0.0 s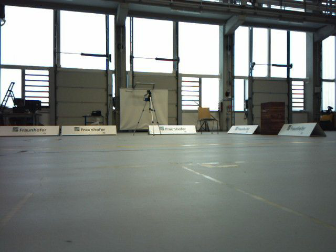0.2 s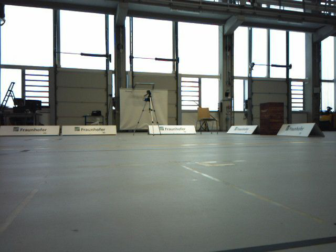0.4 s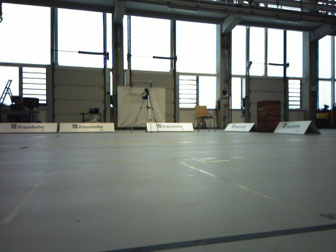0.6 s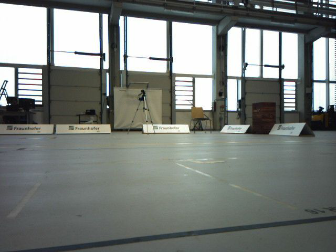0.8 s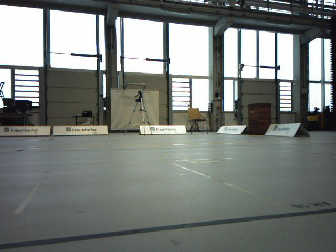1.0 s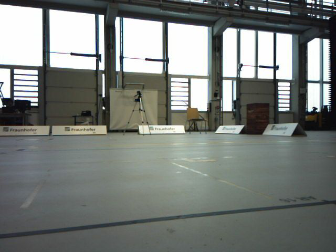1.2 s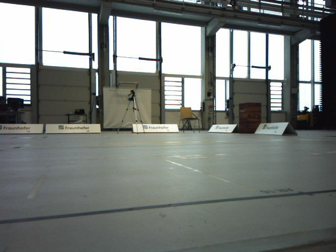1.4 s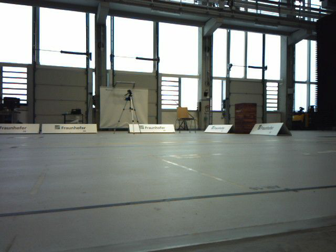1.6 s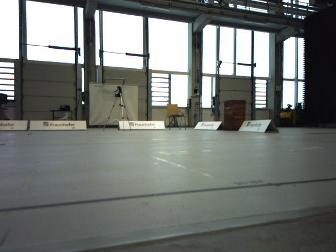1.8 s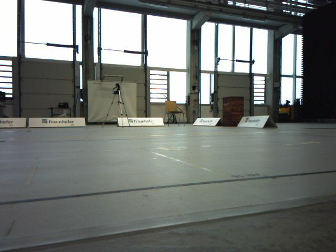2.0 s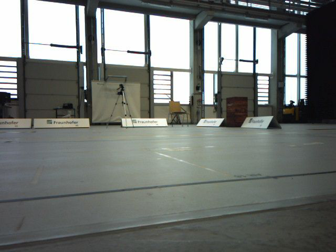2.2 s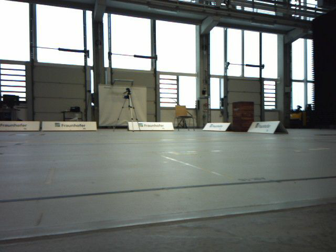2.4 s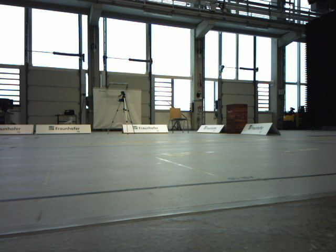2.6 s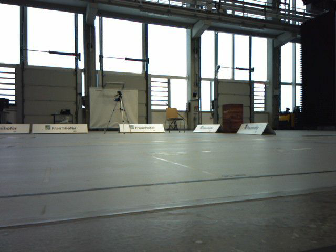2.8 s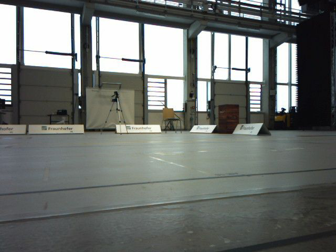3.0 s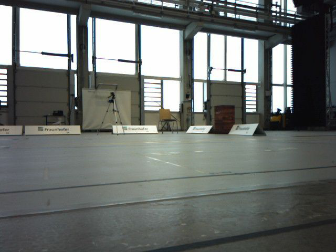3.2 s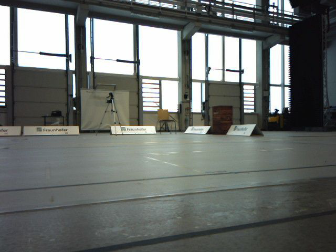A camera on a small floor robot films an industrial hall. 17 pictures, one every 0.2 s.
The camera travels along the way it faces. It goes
backward.
0.0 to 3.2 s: The camera travels backward, about 0.6 m, so what stands in front gets smaller.
The film runs backward here.
